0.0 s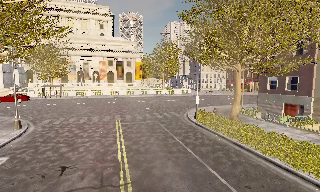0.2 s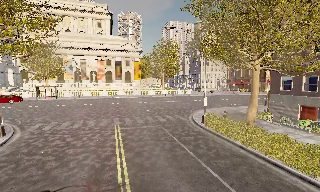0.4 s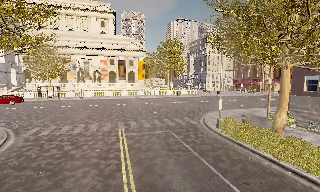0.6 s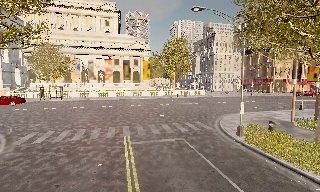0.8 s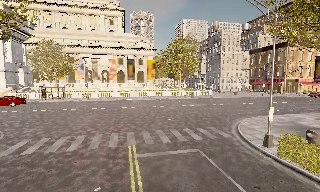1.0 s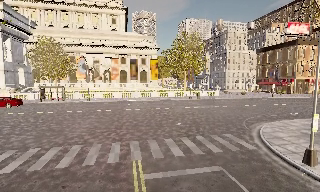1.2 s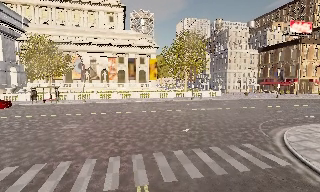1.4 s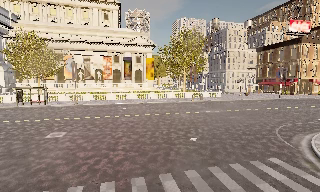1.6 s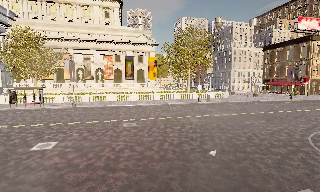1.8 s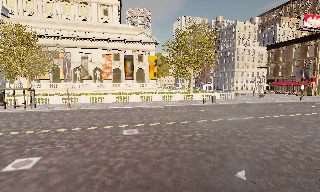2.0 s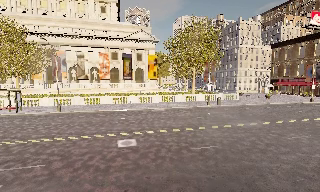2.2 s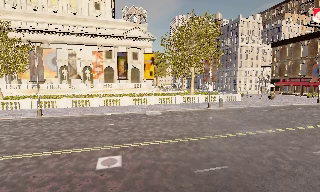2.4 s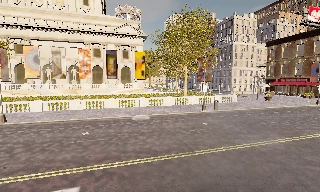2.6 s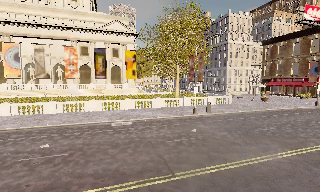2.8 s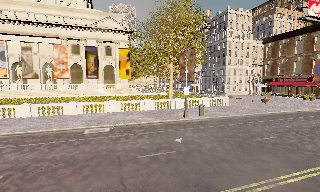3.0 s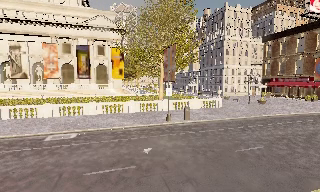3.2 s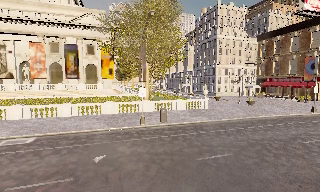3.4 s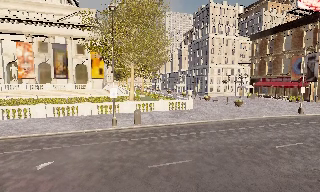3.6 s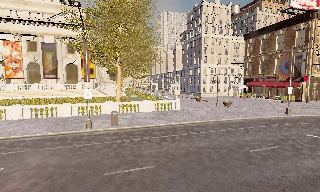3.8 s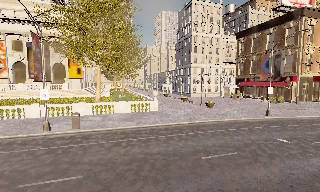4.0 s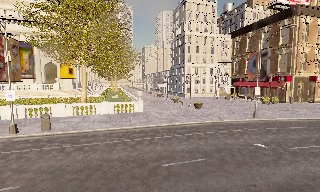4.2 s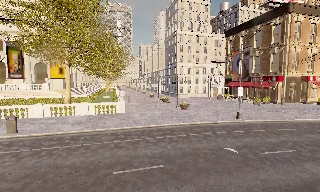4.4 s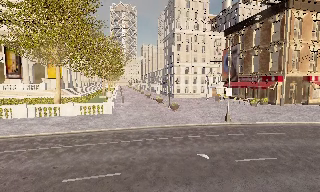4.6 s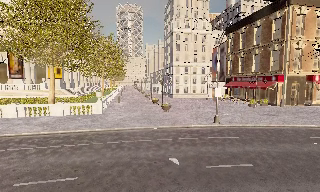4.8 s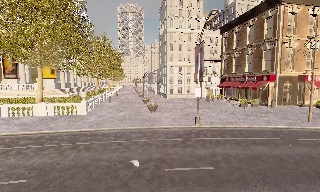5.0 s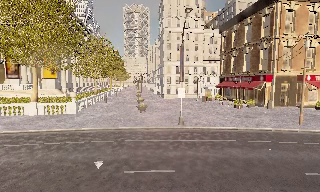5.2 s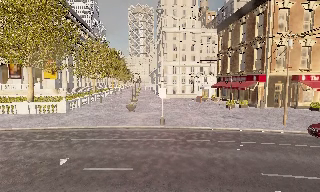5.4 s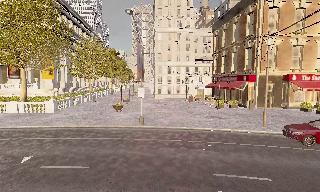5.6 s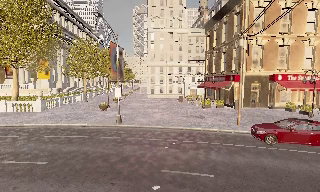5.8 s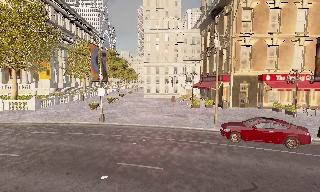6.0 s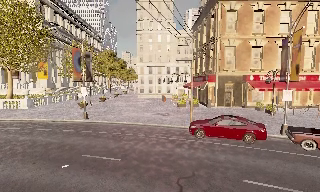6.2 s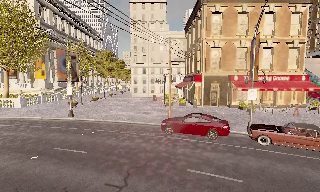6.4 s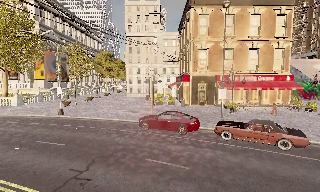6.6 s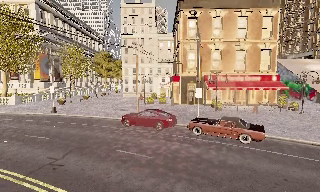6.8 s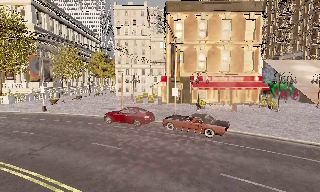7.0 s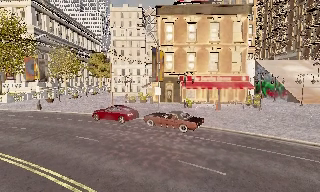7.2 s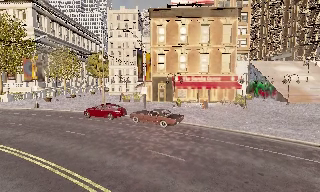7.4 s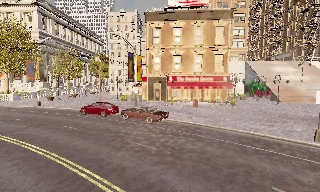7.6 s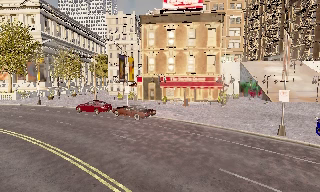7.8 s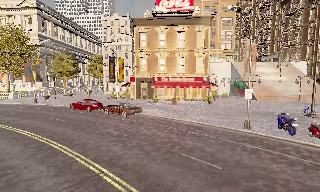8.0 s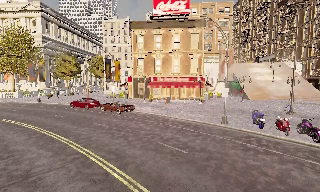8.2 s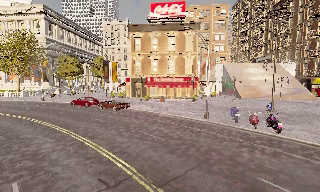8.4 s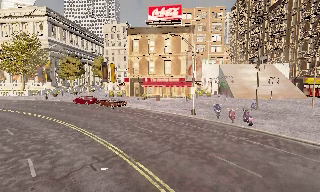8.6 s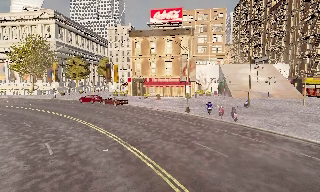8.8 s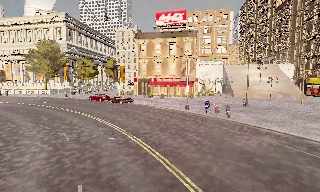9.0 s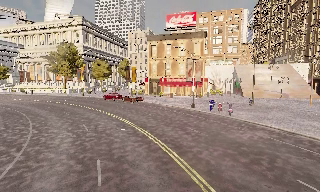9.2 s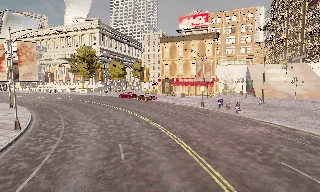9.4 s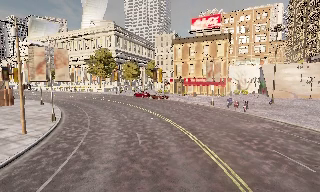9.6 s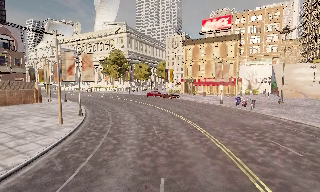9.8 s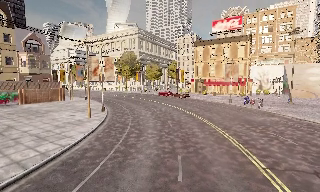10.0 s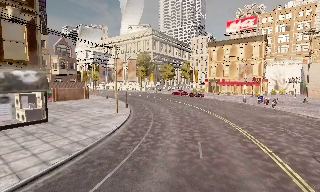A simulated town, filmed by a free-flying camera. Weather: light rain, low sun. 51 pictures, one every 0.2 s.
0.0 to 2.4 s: The camera travels forward, about 25 m, so what stands in front looms larger.
2.4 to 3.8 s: The camera travels to its right and forward, about 16 m, so close, fixed things drift to the left.
3.8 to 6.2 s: The camera pans to its left, which is counterclockwise from overhead, by about 15 degrees. It travels to its right, about 25 m, so close, fixed things drift to the left.
6.2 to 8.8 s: The camera pans to its left, which is counterclockwise from overhead, by about 10 degrees. It travels to its right and backward, about 25 m, so close, fixed things drift to the left.
8.8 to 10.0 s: The camera swings to its left by about 25 degrees, and the scene slides to the right. It travels backward, about 11 m, so what stands in front gets smaller.
The film runs forward here.
